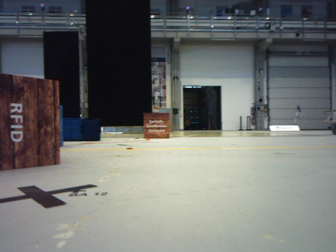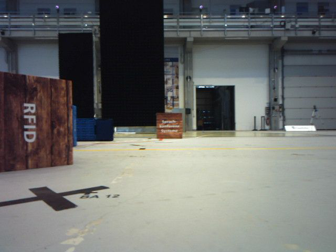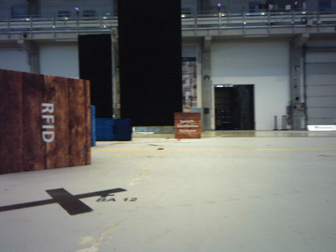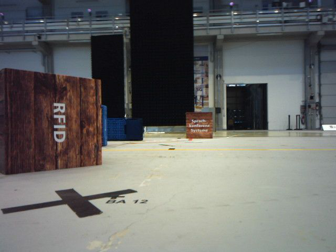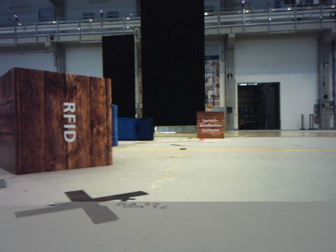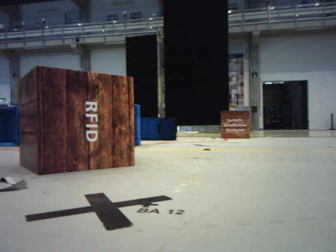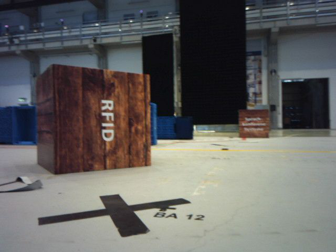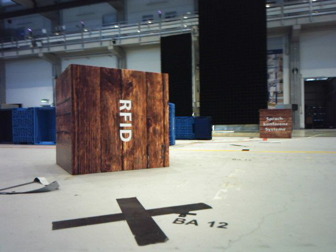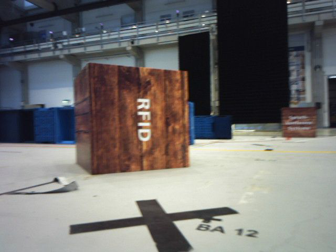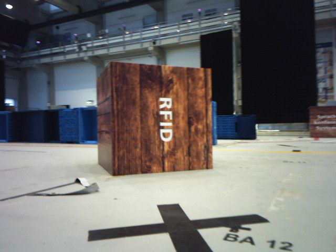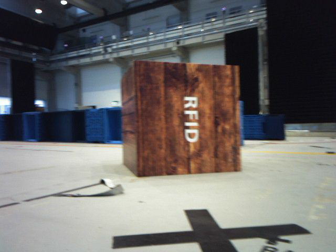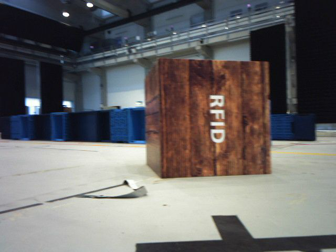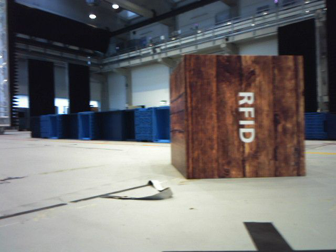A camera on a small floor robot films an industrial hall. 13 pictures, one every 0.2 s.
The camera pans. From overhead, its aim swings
counterclockwise.
The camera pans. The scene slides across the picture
to the right.
0.0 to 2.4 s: The camera pans to its left, which is counterclockwise from overhead, by about 45 degrees. It travels forward, about 0.4 m.
The film runs forward here.
